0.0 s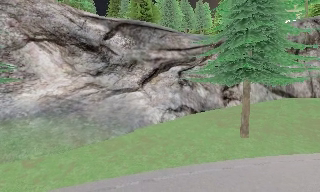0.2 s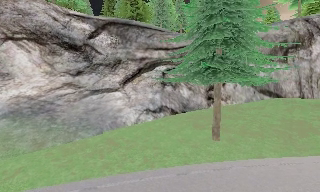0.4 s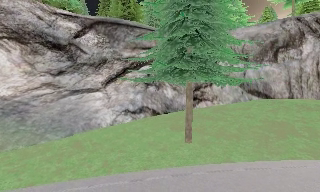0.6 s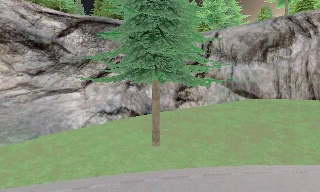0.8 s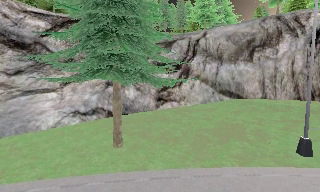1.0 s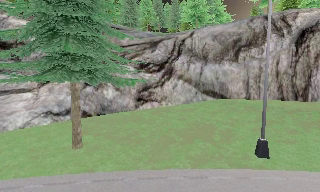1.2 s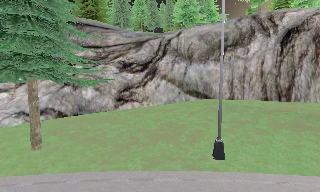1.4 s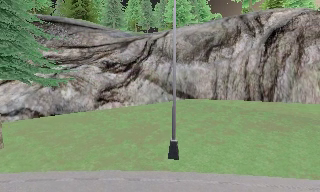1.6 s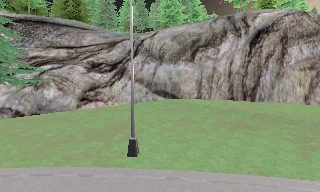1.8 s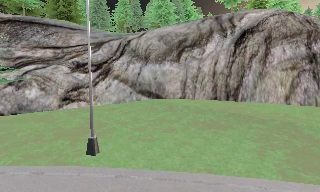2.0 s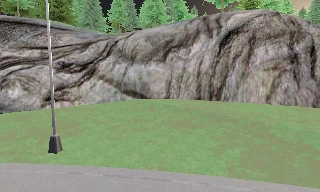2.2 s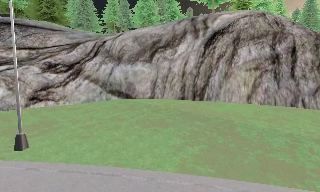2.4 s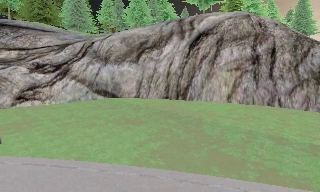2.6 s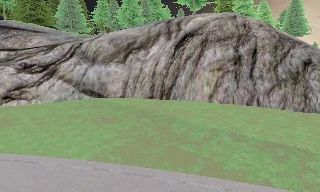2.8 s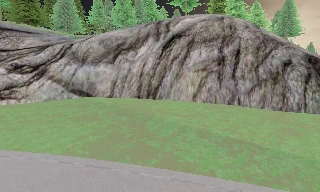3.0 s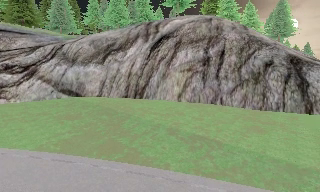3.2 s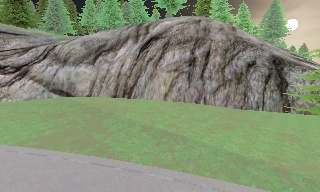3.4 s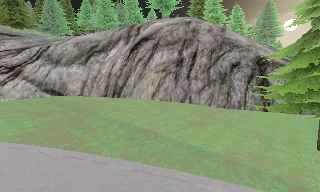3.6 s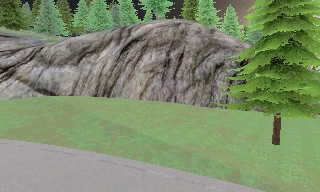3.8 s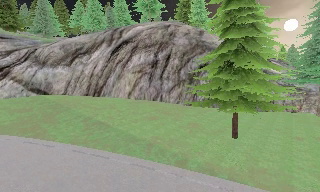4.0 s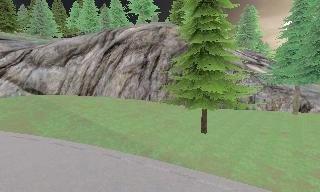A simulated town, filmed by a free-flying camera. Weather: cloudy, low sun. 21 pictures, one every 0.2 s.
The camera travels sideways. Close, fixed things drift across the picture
to the left.
0.0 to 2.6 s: The camera travels to its right, about 20 m, so close, fixed things drift to the left.
2.6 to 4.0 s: The camera travels to its right and backward, about 11 m, so close, fixed things drift to the left.
The film runs forward here.
